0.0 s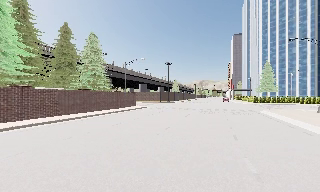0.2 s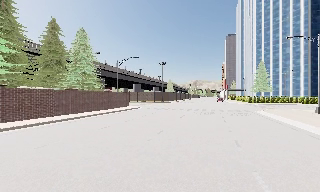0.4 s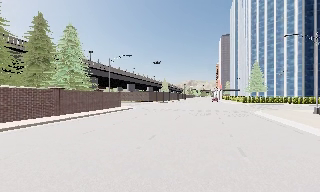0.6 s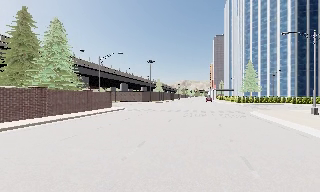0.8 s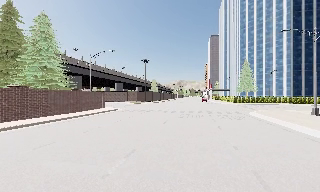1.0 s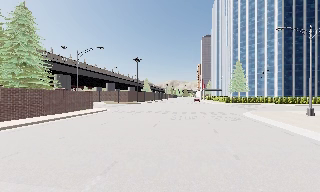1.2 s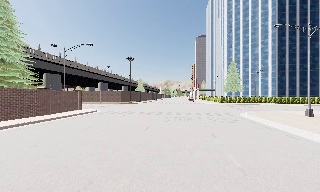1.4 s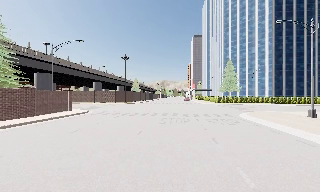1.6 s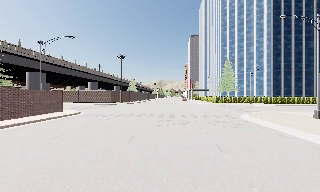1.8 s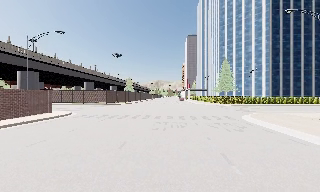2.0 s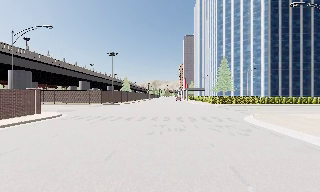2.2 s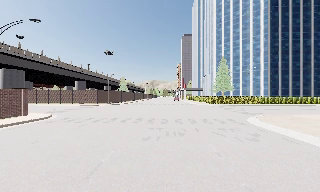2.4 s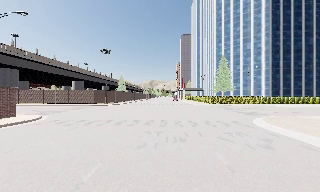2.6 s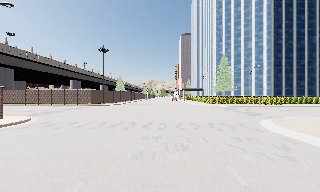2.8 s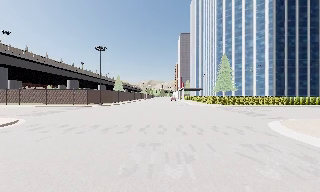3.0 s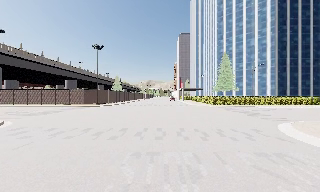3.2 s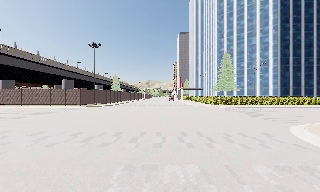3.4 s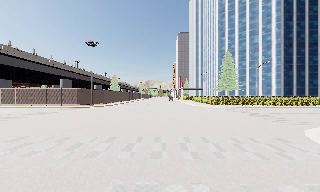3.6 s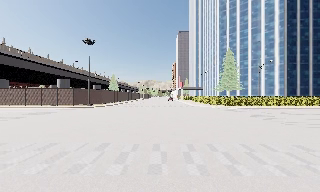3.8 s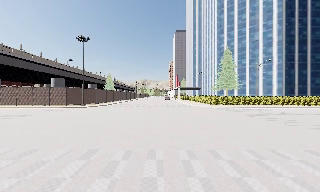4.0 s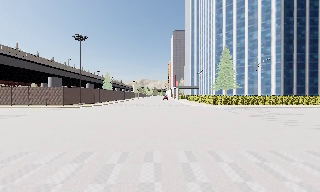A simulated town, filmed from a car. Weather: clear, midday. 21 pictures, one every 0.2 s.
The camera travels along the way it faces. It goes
forward.
0.0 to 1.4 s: The scene slides to the left, as the camera pans about 15 degrees to its right. It travels forward, about 7 m, so what stands in front looms larger.
1.4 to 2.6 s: The camera travels forward, about 6 m, so what stands in front looms larger.
2.6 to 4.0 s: The camera travels forward, about 6 m, so what stands in front looms larger. It loses speed.
The film runs forward here.
